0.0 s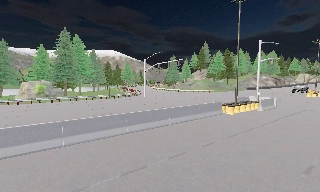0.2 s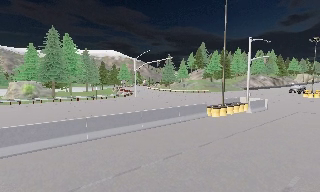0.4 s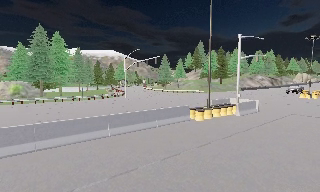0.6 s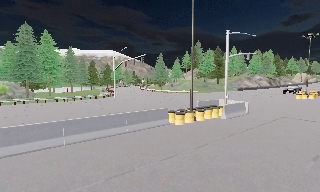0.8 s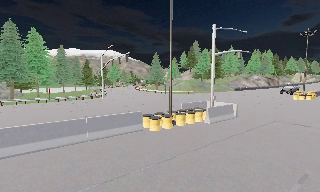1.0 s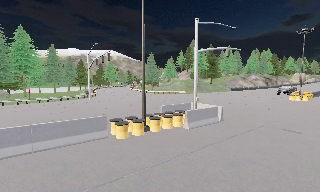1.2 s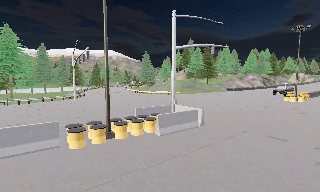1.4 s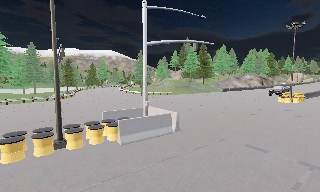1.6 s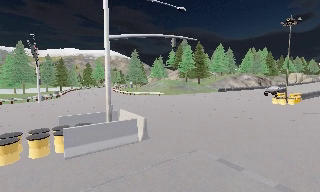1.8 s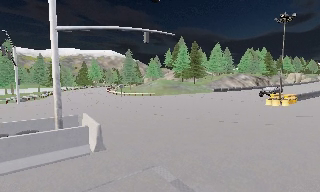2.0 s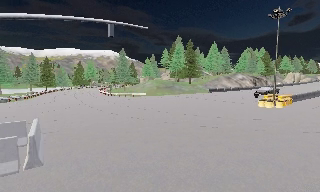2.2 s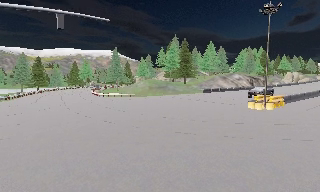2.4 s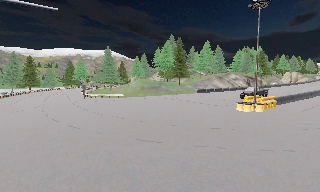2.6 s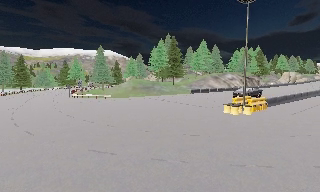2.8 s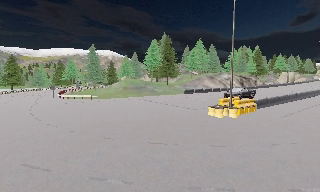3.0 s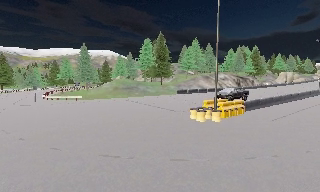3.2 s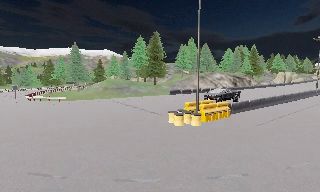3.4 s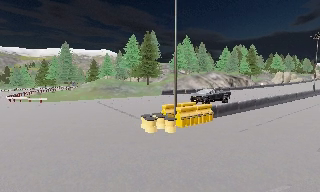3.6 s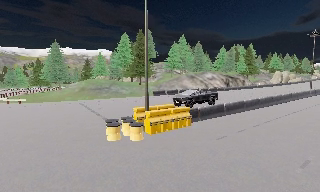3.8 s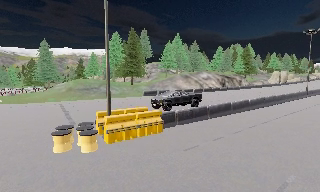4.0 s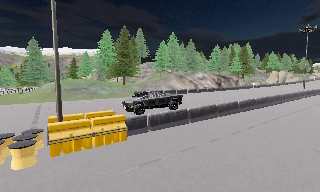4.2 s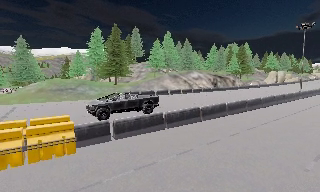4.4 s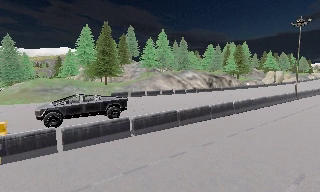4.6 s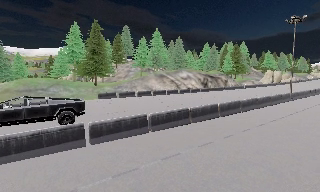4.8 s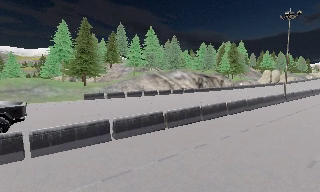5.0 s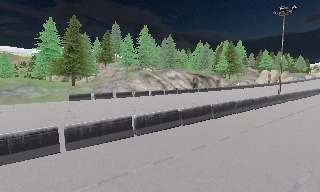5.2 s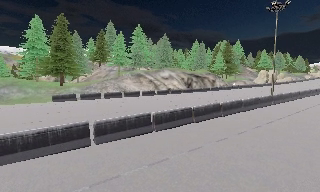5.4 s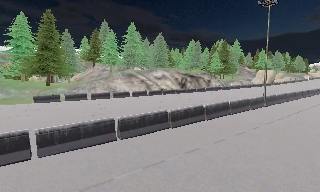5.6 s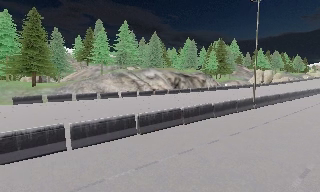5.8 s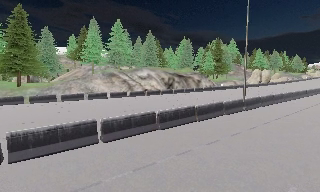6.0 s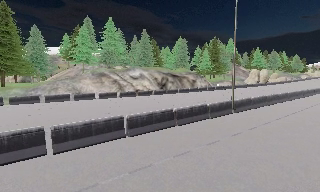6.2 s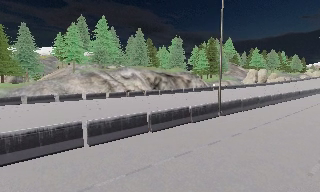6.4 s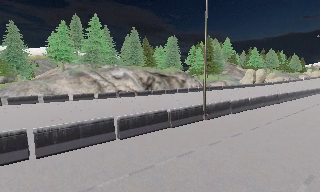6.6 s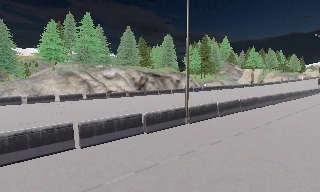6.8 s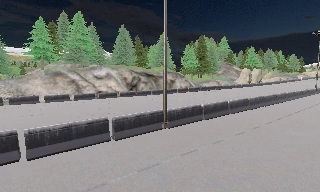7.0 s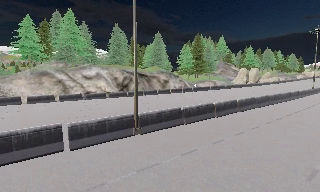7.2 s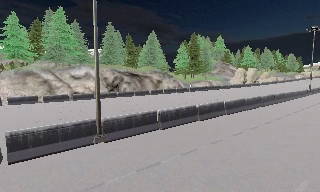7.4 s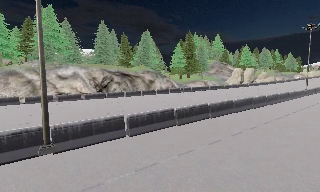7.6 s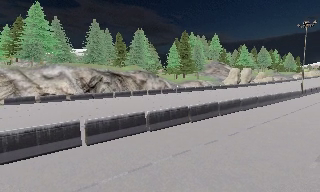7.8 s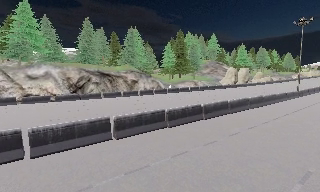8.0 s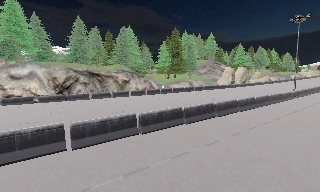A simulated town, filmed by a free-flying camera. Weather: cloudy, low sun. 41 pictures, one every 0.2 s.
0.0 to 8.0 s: The camera travels to its right and forward, about 90 m, so close, fixed things drift to the left.
The film runs forward here.
